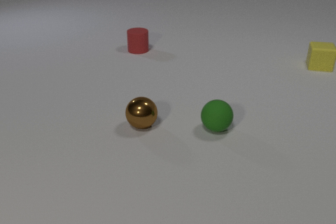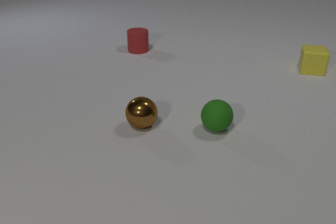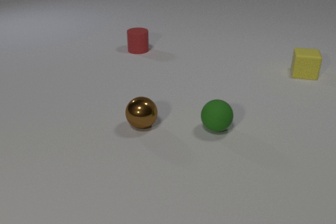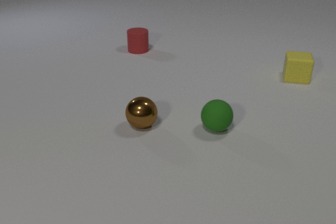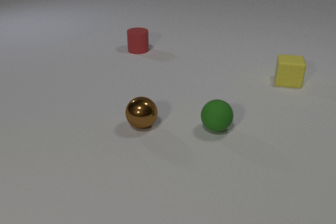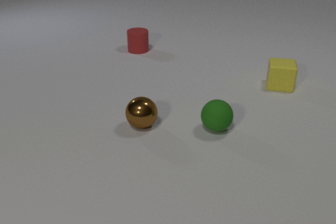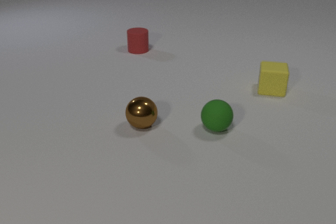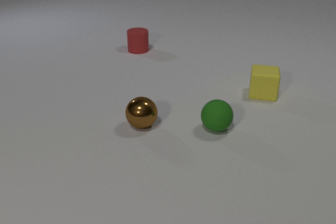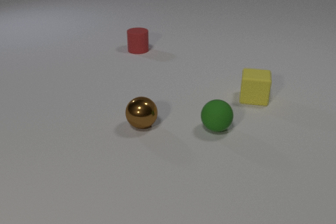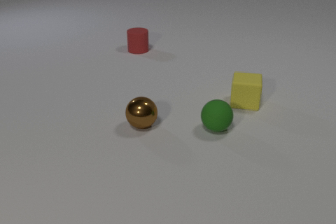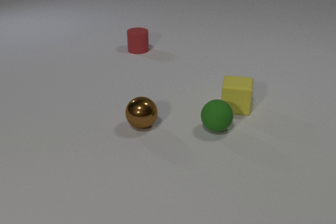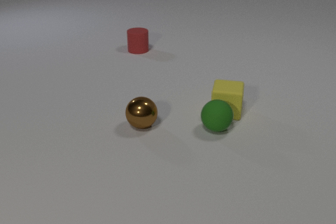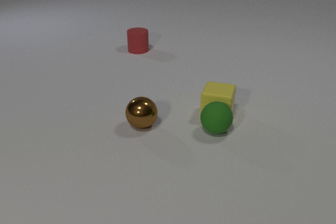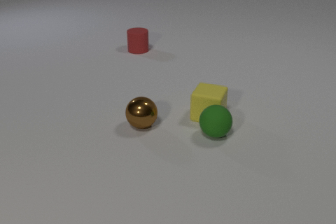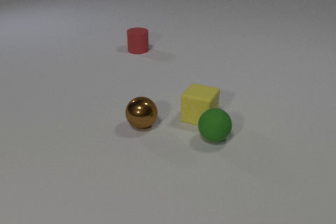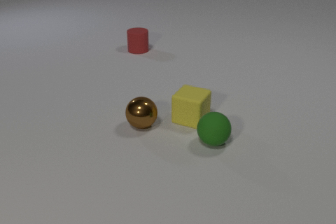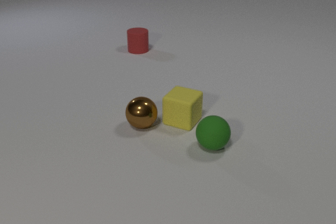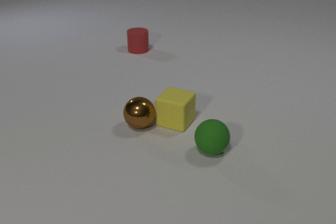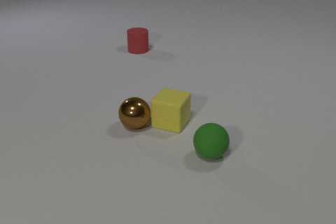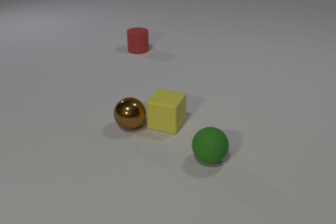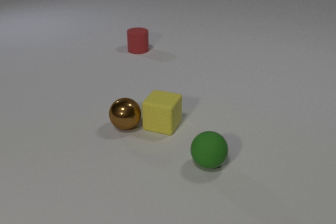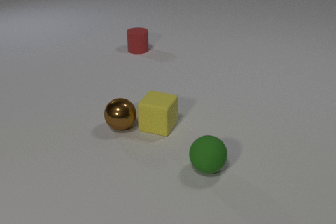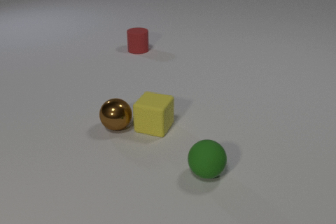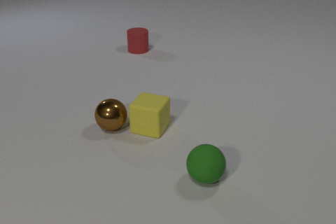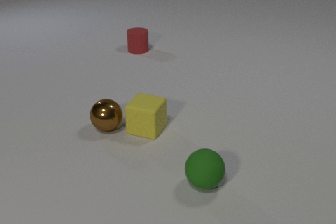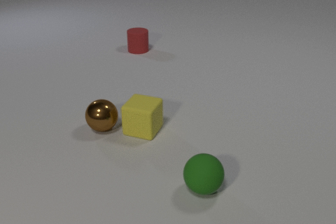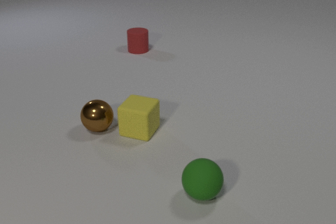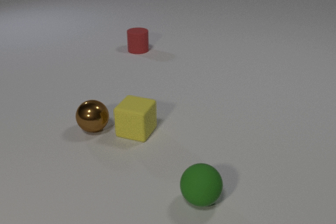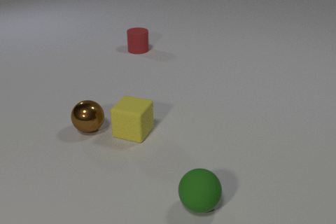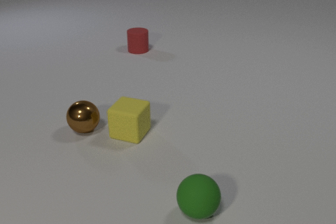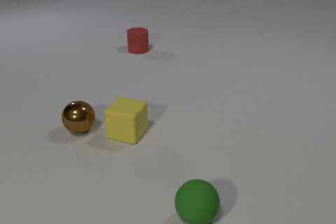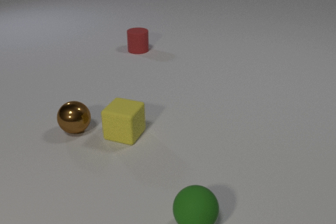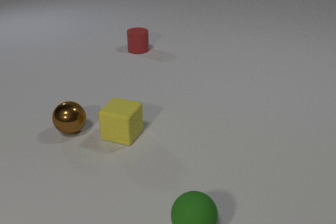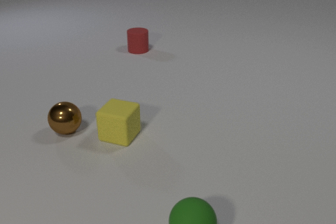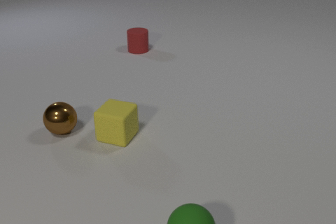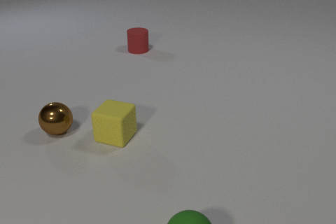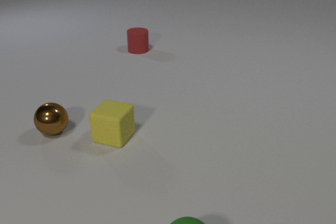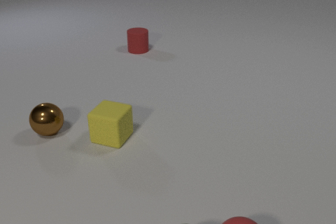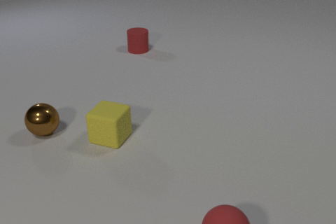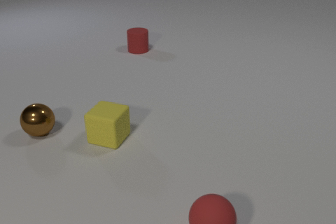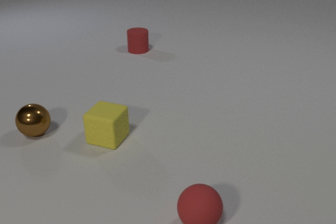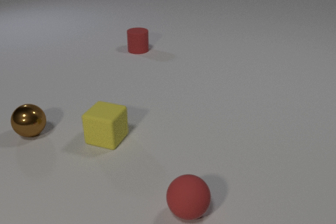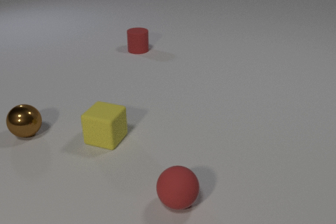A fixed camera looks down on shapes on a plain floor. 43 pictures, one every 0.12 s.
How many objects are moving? 4.
What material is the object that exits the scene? rubber.
How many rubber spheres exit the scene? 1.
0.00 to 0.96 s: The yellow rubber cube slides toward the camera and to the left.
0.96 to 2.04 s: The yellow rubber cube slides to the left and toward the camera. The green rubber sphere rolls toward the camera. The yellow rubber cube and the green rubber sphere collide. The yellow rubber cube and the brown metal sphere collide.
2.04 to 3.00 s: The yellow rubber cube slides to the left and toward the camera. The green rubber sphere rolls toward the camera. The brown metal sphere rolls to the left.
3.00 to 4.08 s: The yellow rubber cube slides to the left. The green rubber sphere rolls toward the camera. The brown metal sphere rolls to the left.
4.08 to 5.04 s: The yellow rubber cube slides to the left. The green rubber sphere rolls toward the camera, leaves at the bottom edge. The brown metal sphere rolls to the left. The red rubber sphere comes in at the bottom edge, rolls away from the camera and to the left.
